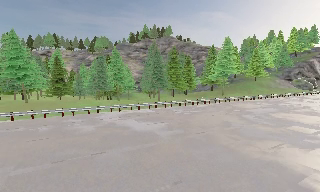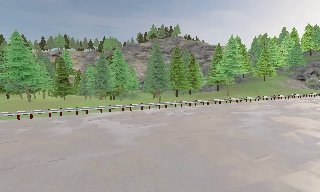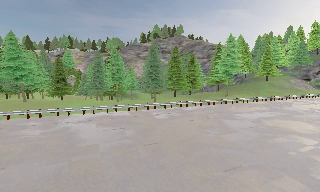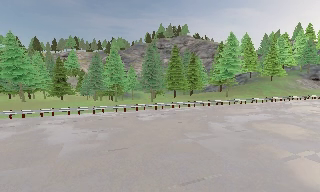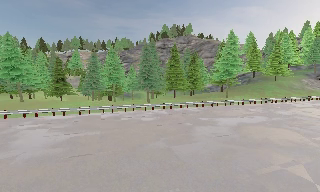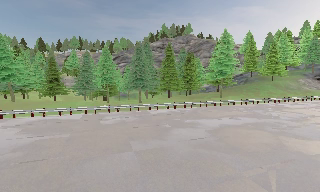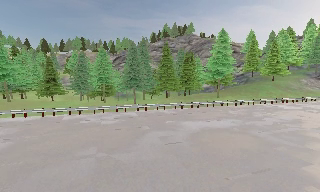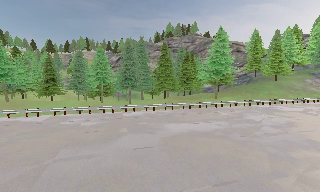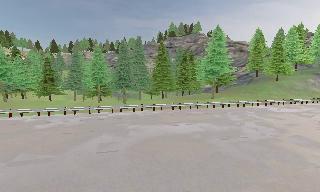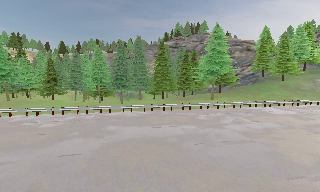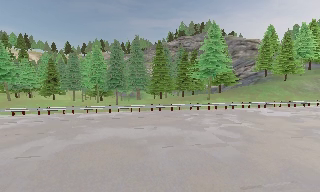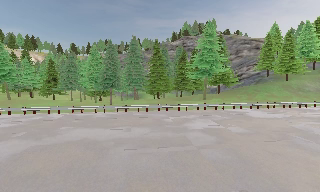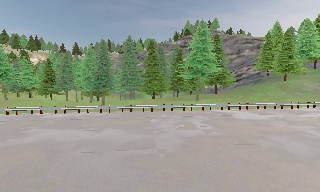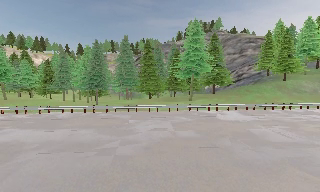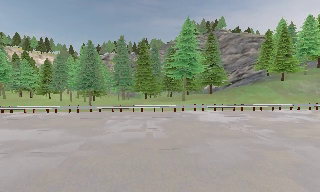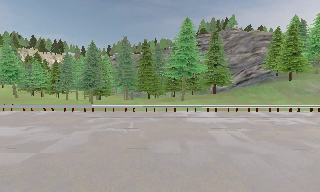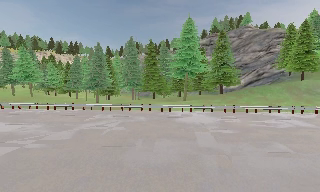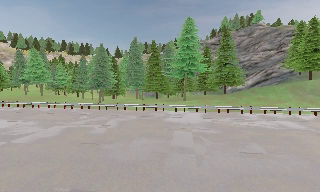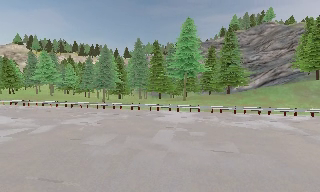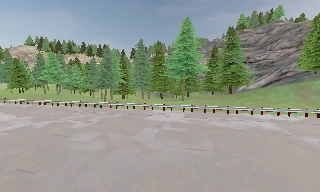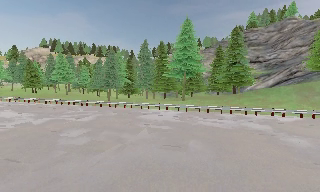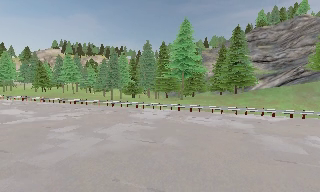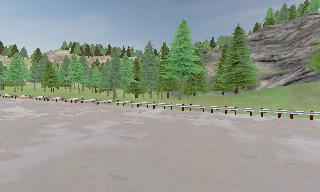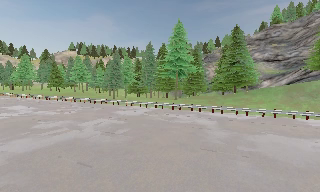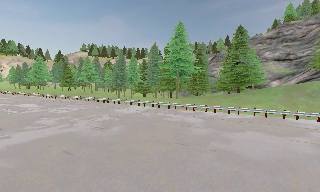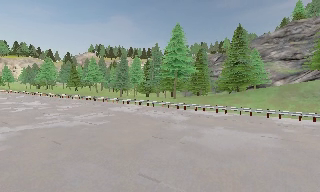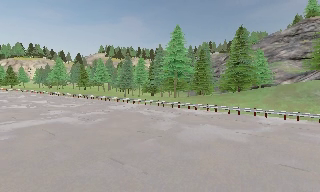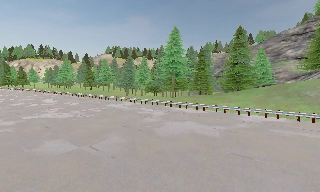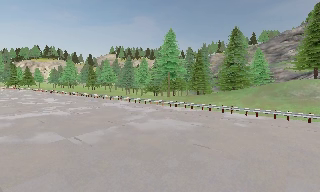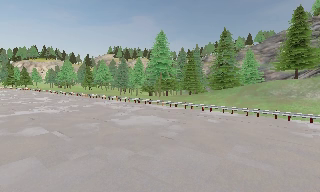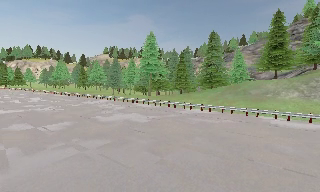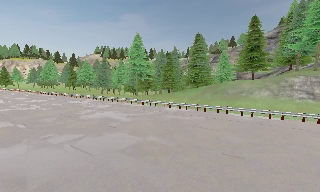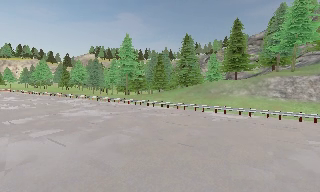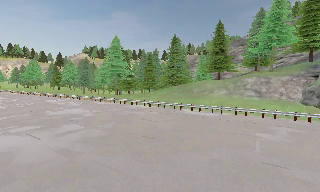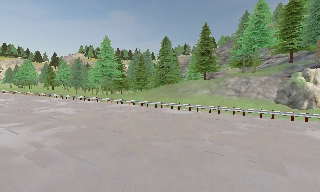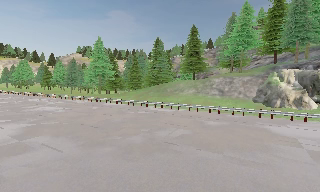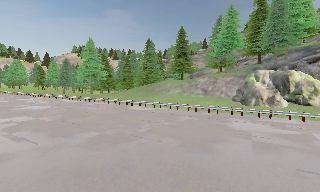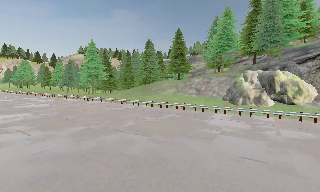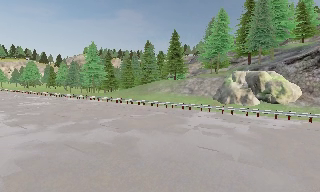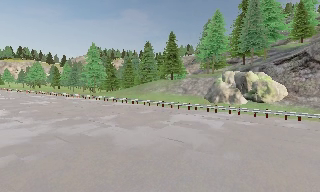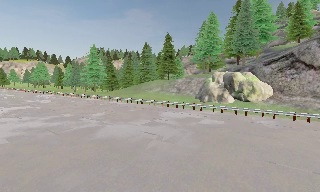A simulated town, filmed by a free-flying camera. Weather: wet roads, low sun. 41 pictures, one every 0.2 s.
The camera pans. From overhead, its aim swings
counterclockwise.
0.0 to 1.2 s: The camera pans to its left, which is counterclockwise from overhead, by about 10 degrees. It travels to its right, about 12 m, so close, fixed things drift to the left.
1.2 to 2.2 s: The camera travels to its right, about 10 m, so close, fixed things drift to the left.
2.2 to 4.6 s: The camera pans to its left, which is counterclockwise from overhead, by about 35 degrees. It travels to its right, about 20 m, so close, fixed things drift to the left.
4.6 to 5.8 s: The camera pans to its left, which is counterclockwise from overhead, by about 15 degrees. It travels to its right and backward, about 12 m, so close, fixed things drift to the left.
5.8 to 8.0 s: The camera travels to its right and backward, about 25 m, so close, fixed things drift to the left.
The film runs backward here.
